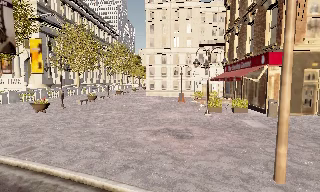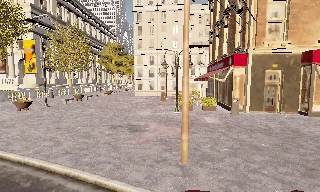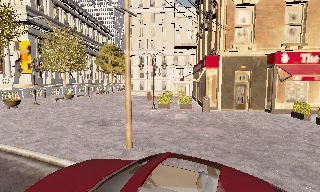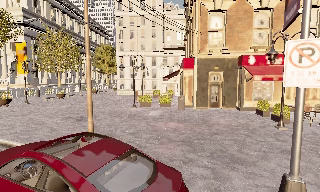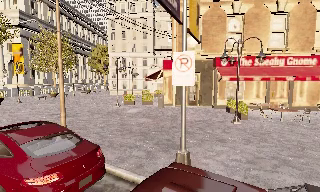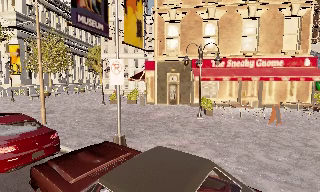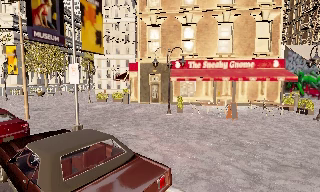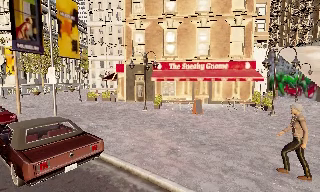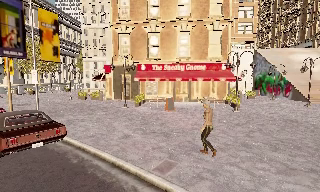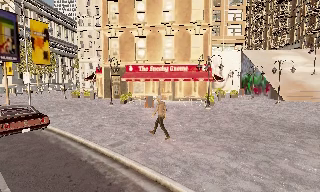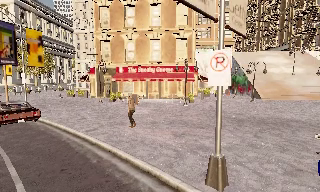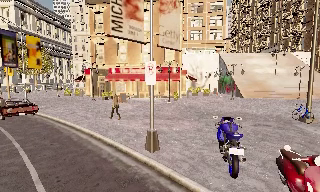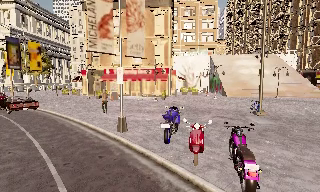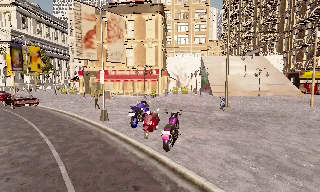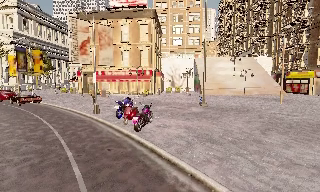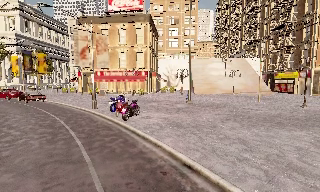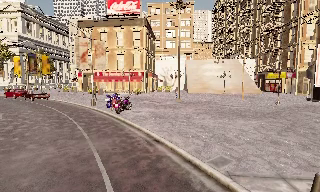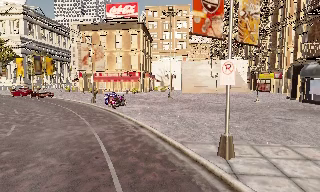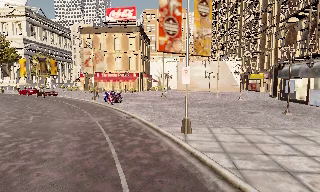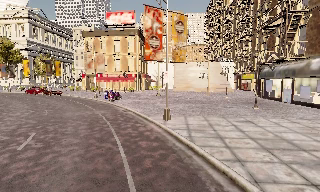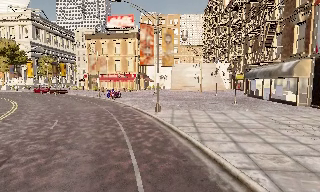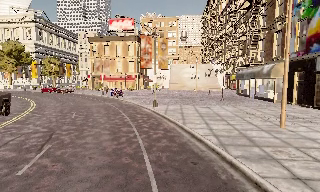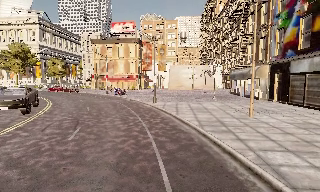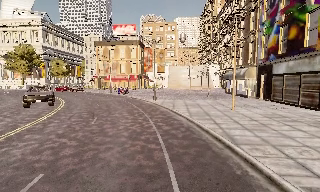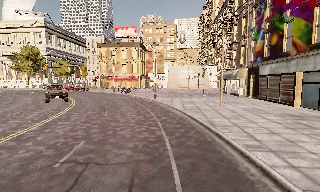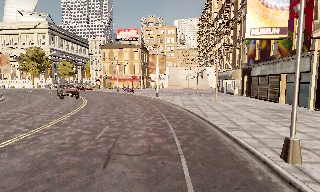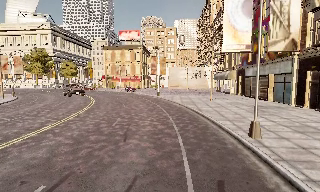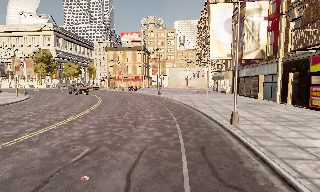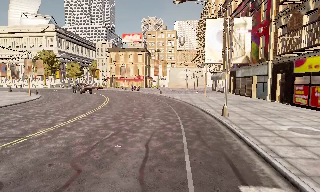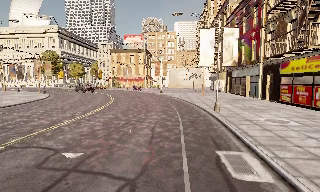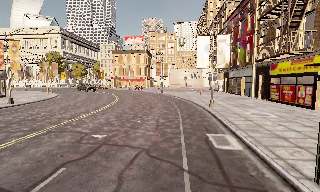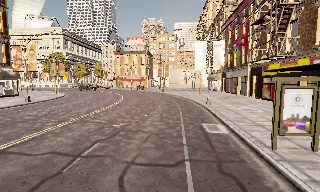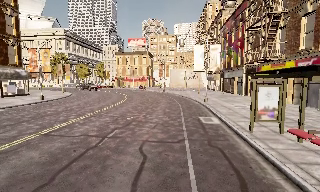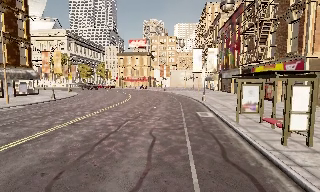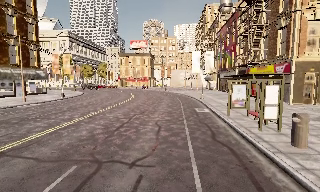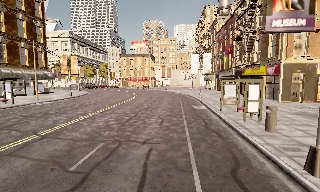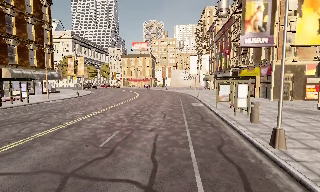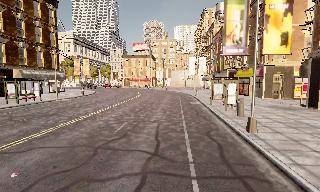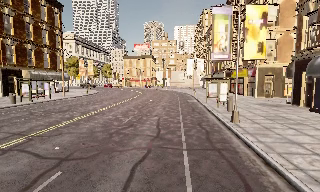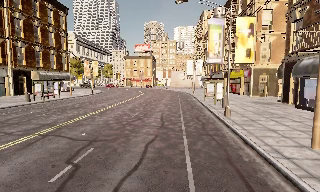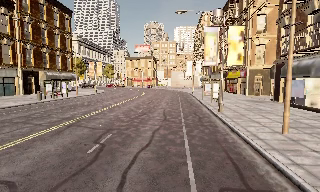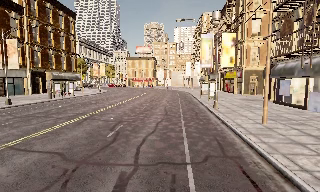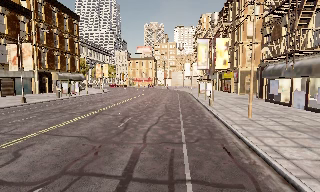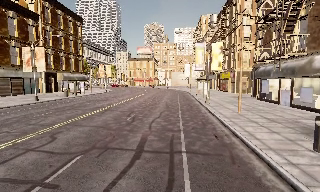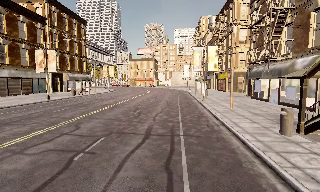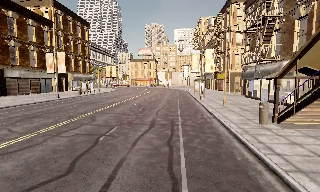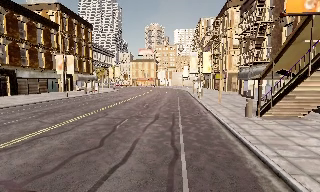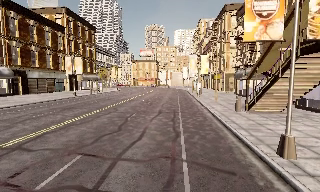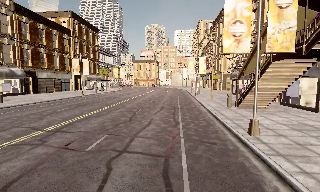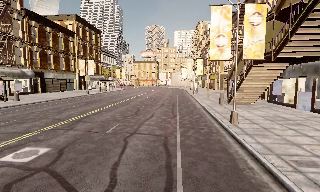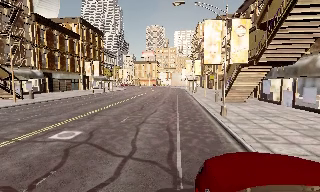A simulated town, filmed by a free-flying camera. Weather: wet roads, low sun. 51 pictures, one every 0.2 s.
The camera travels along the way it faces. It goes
backward.
0.0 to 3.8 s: The camera travels backward and to its right, about 45 m, so what stands in front gets smaller.
3.8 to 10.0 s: The camera travels backward, about 60 m, so what stands in front gets smaller.
The film runs backward here.
